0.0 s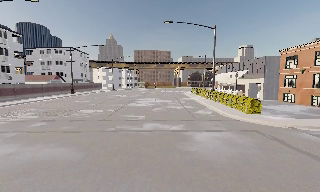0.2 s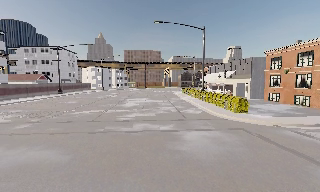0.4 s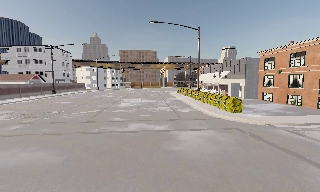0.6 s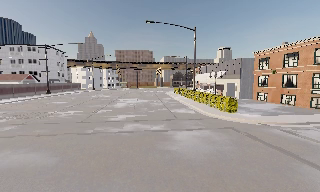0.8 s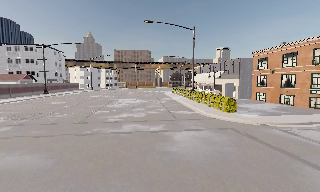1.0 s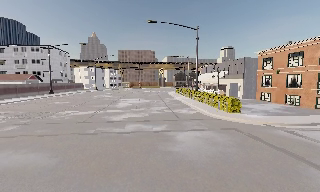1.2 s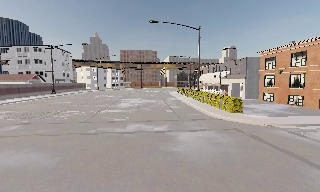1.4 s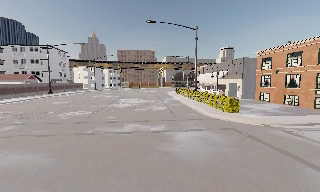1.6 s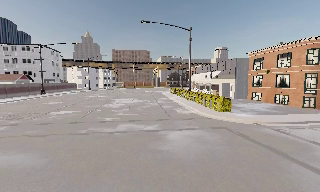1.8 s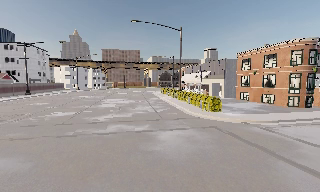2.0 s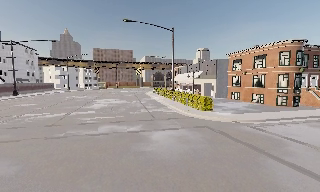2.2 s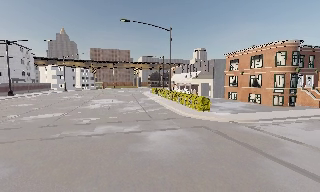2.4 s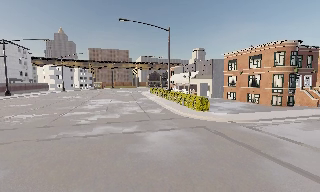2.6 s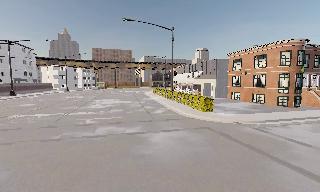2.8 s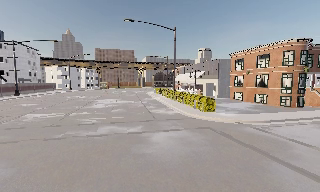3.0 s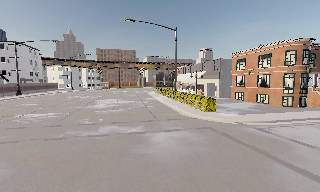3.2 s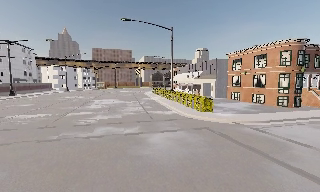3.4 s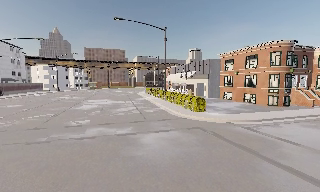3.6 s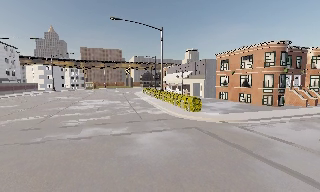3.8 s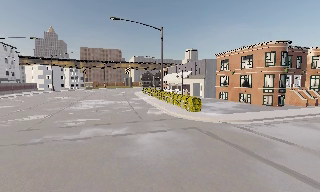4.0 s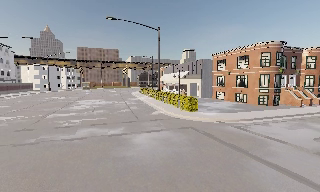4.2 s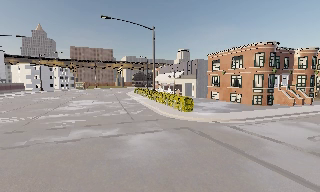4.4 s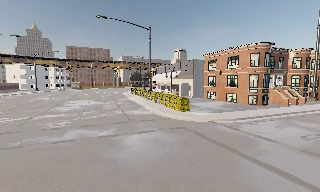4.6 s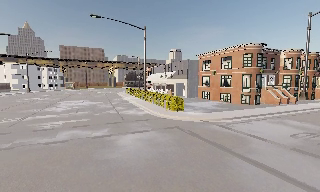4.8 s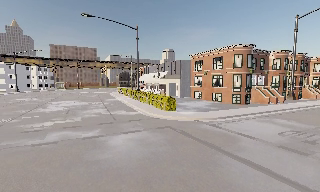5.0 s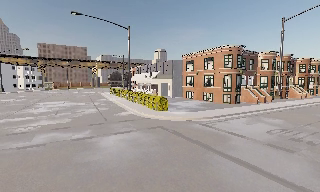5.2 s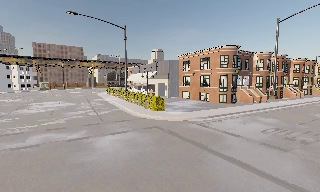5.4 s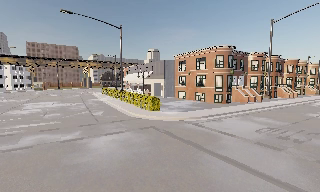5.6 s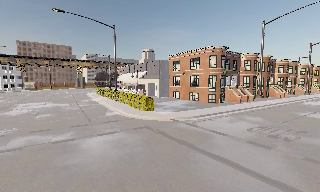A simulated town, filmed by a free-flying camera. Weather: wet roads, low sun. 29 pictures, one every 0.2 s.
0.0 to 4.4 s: The scene slides to the left, as the camera pans about 20 degrees to its right. It travels to its right and forward, about 1 m, so close, fixed things drift to the left.
4.4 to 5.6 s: The scene slides to the left, as the camera pans about 10 degrees to its right.
The film runs backward here.
